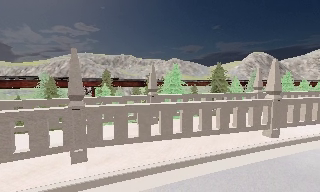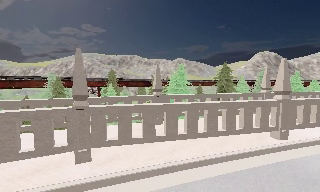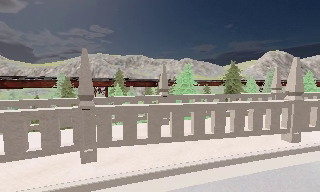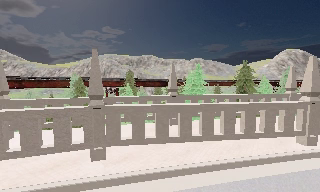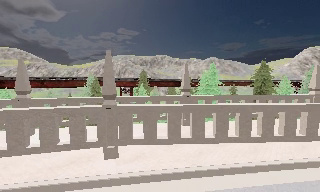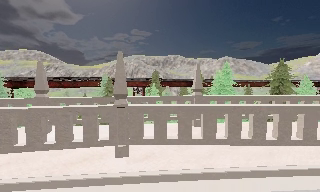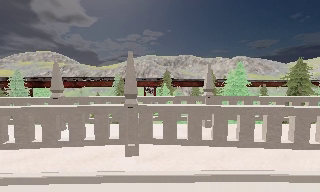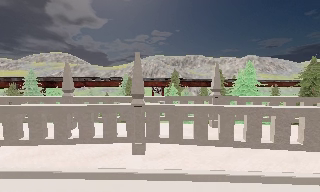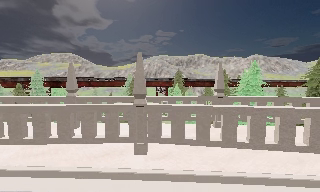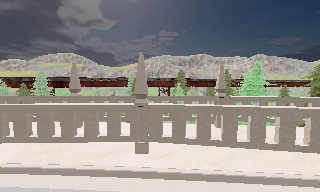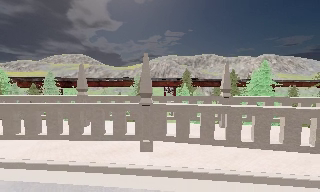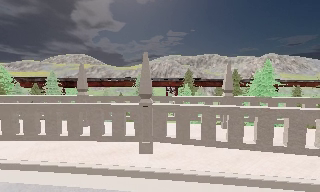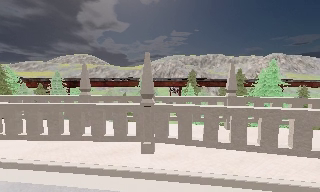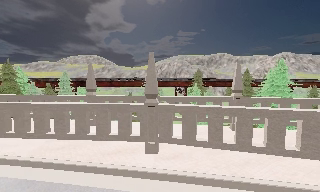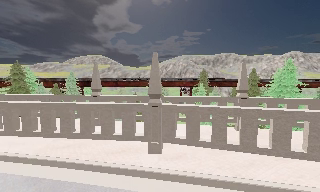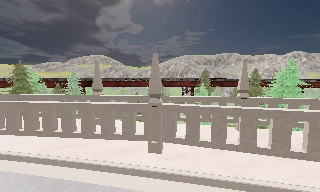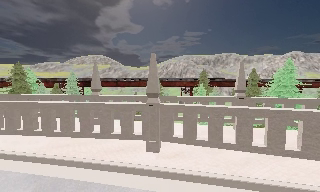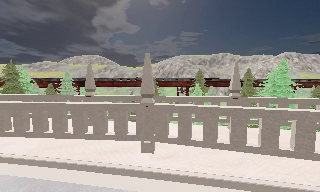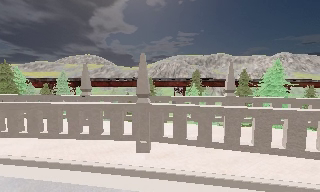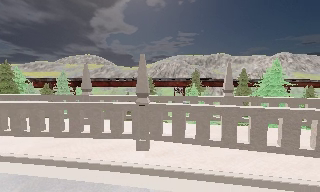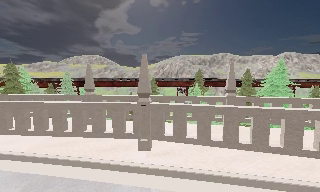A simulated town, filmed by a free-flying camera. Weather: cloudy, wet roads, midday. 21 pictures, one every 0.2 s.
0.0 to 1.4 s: The scene slides to the right, as the camera pans about 25 degrees to its left.
1.4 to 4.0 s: The camera travels to its right, about 0.5 m.
The film runs backward here.
